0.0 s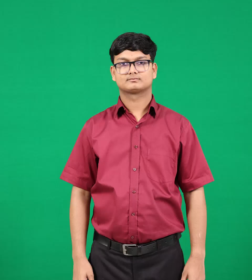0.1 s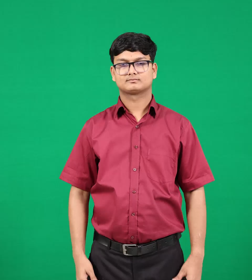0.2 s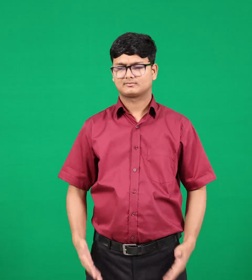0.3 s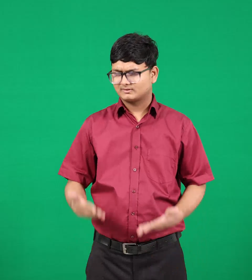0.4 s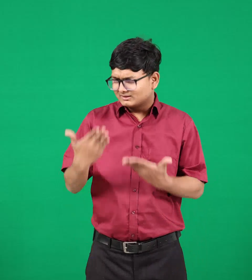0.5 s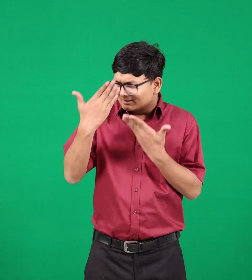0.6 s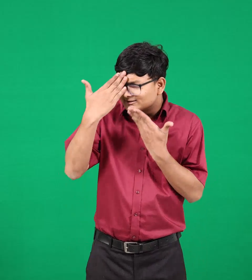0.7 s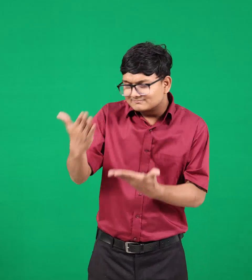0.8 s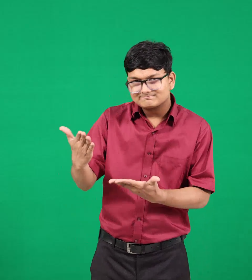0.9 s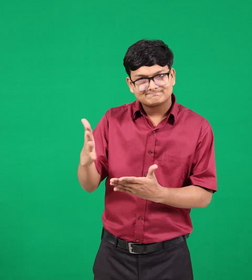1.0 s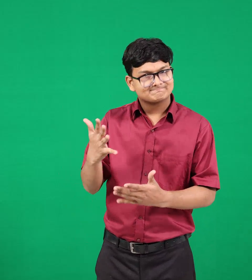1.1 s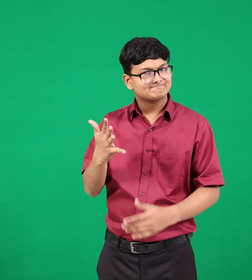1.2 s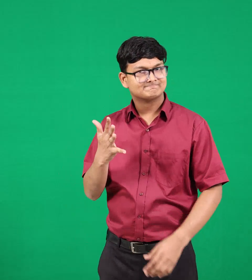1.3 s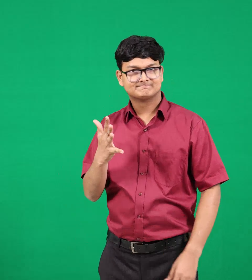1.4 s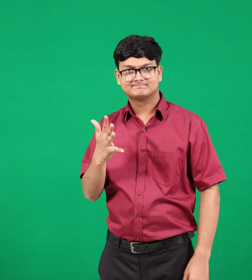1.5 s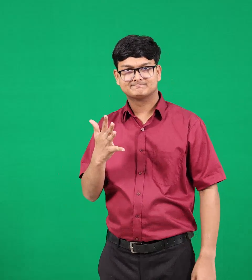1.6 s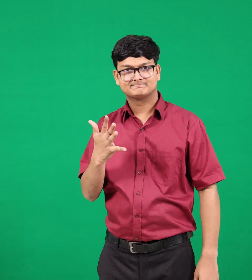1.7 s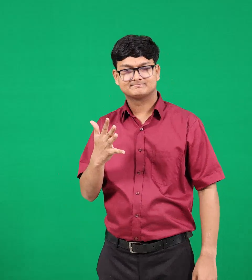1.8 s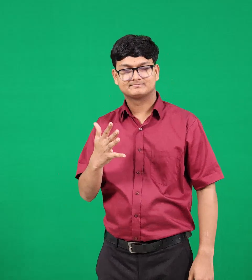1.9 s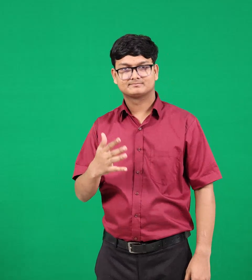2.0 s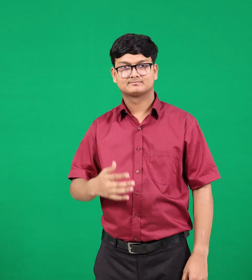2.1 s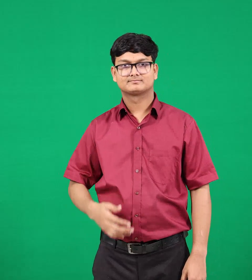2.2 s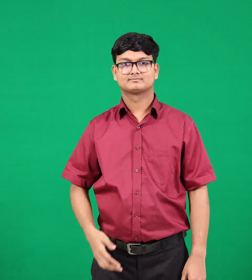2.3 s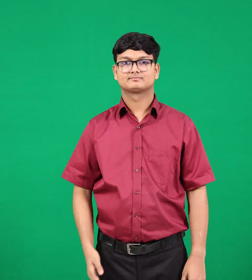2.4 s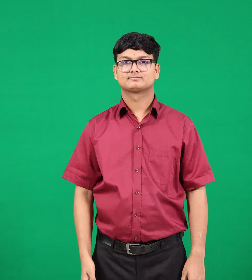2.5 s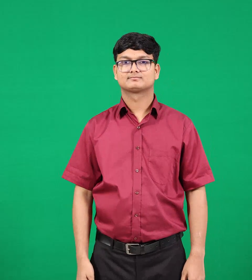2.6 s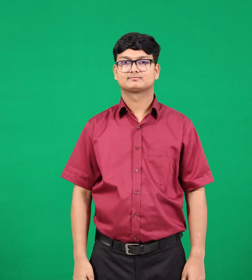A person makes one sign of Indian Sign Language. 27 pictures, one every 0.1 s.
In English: disobey
